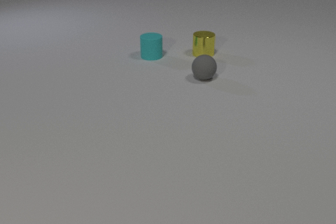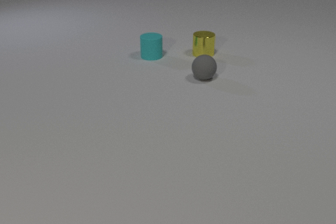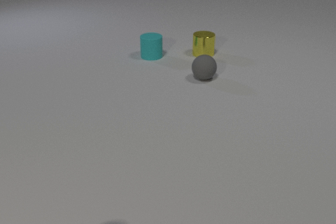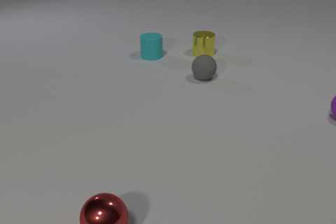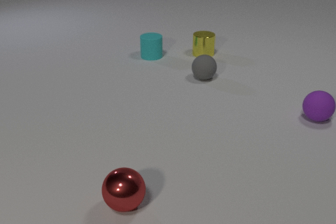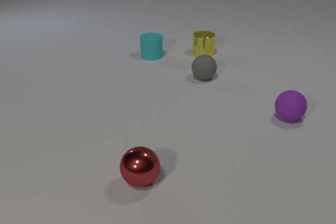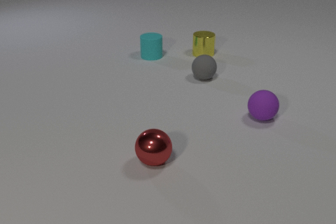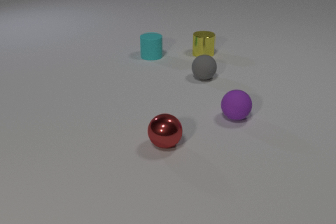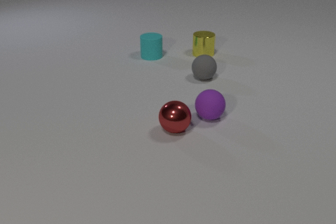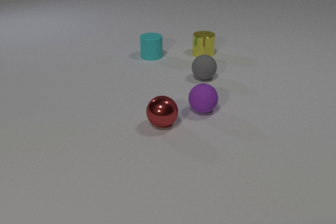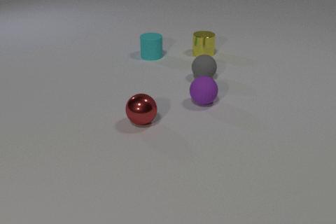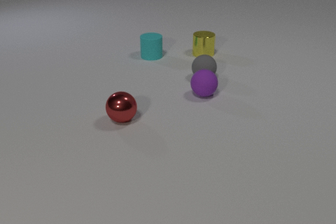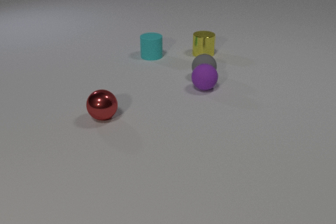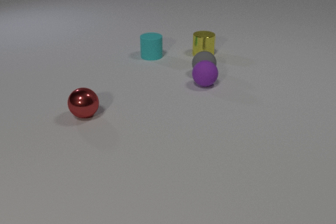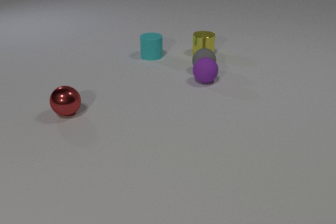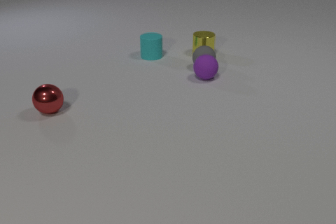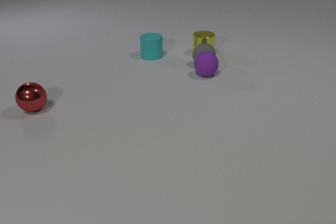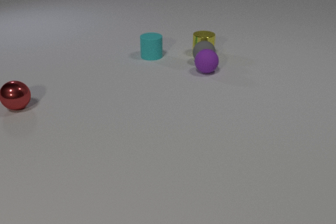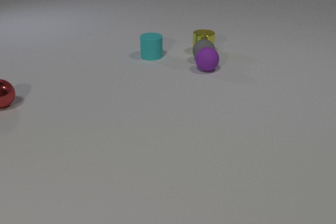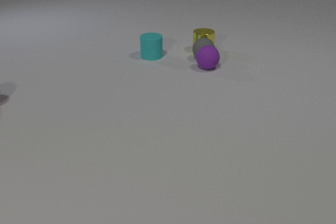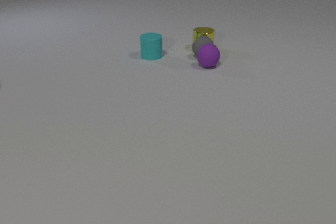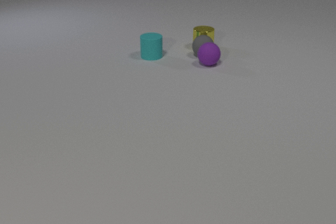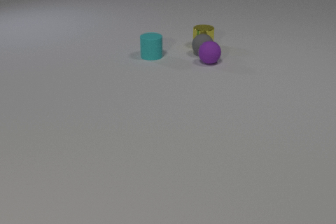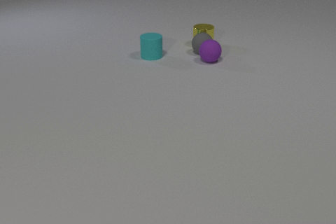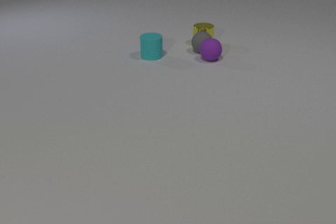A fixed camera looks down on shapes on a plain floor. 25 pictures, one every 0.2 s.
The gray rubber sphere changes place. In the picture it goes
away from the camera.
The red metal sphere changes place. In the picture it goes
away from the camera.
0.0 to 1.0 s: The red metal sphere comes in at the bottom edge, rolls away from the camera and to the right. The purple rubber sphere comes in at the right edge, rolls to the left.
1.0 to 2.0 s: The red metal sphere rolls away from the camera. The purple rubber sphere rolls to the left. The red metal sphere and the purple rubber sphere collide.
2.0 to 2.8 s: The red metal sphere rolls to the left. The purple rubber sphere rolls away from the camera. The gray rubber sphere rolls away from the camera. The purple rubber sphere and the gray rubber sphere collide.
2.8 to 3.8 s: The red metal sphere rolls to the left and away from the camera. The purple rubber sphere rolls away from the camera. The gray rubber sphere rolls away from the camera. The yellow metal cylinder slides away from the camera. The gray rubber sphere and the yellow metal cylinder collide.
3.8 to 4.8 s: The purple rubber sphere rolls away from the camera. The gray rubber sphere rolls away from the camera. The yellow metal cylinder slides away from the camera.
How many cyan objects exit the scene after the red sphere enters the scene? 0.
What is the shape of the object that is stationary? cylinder.
What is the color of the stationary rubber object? cyan.
